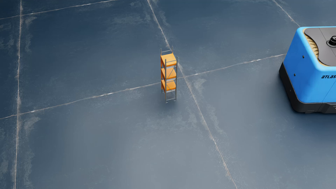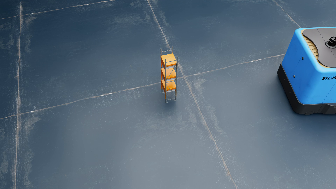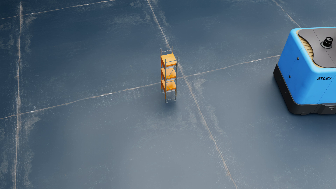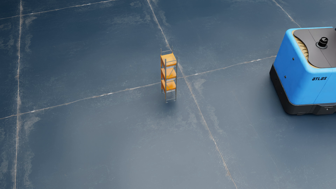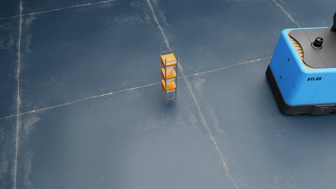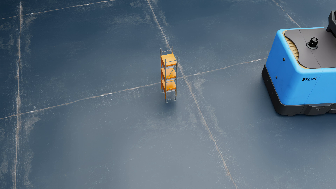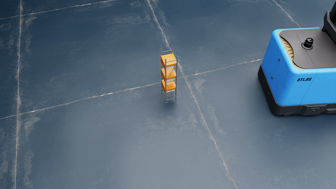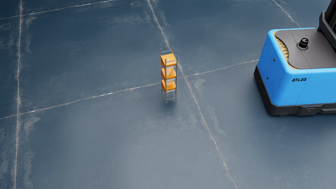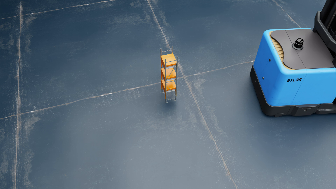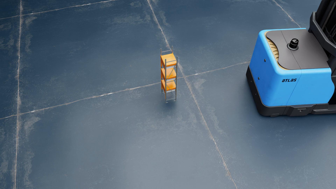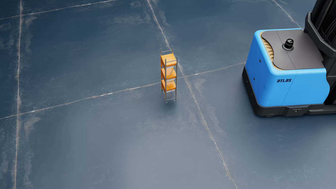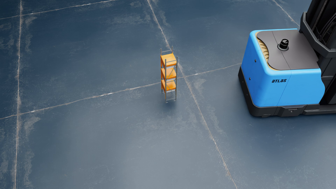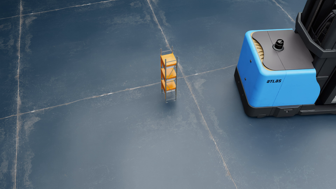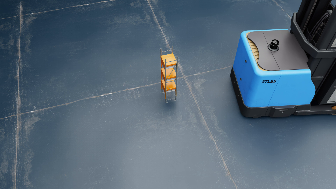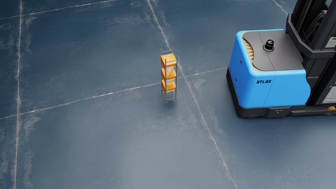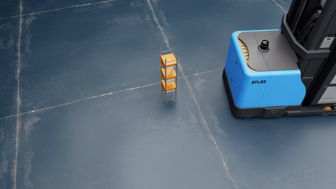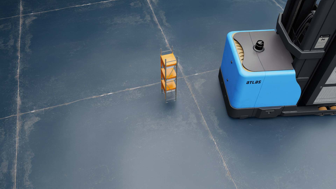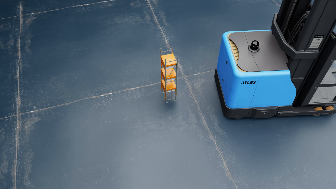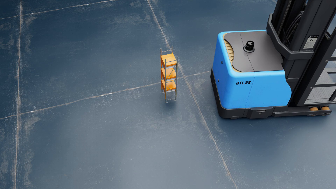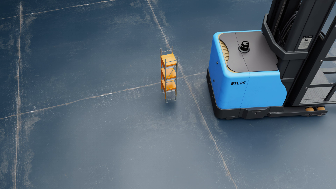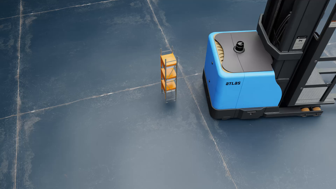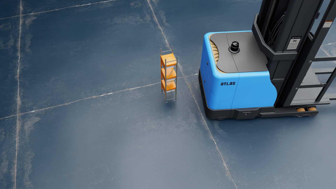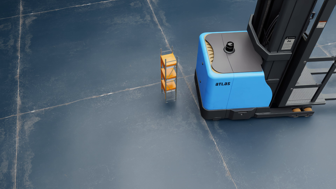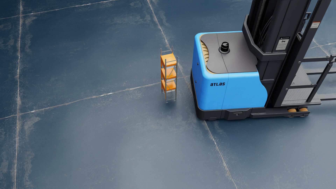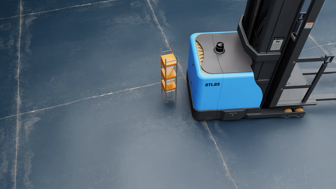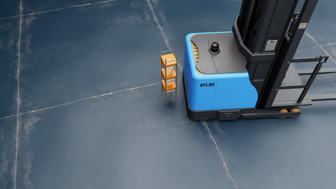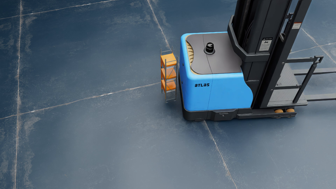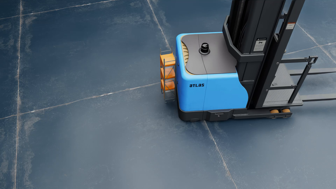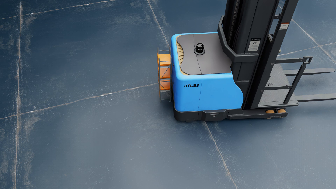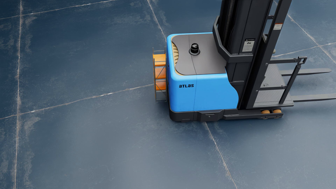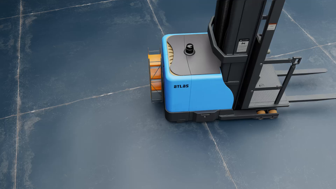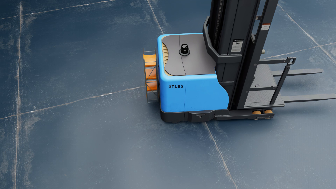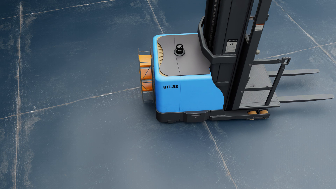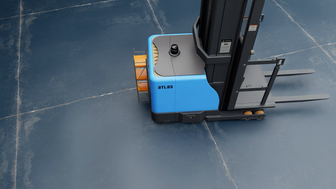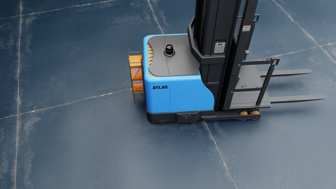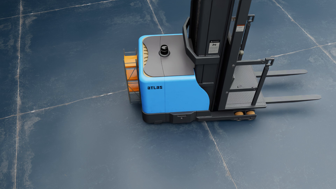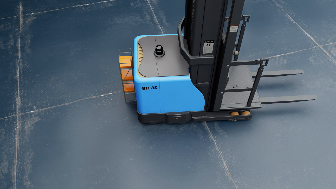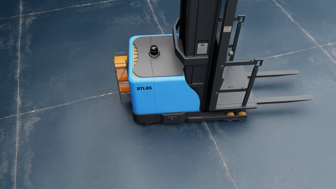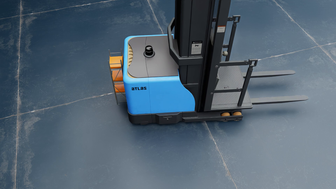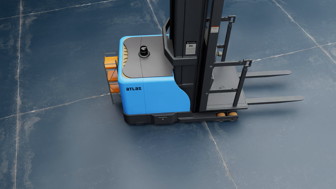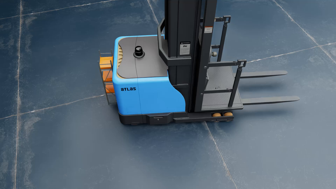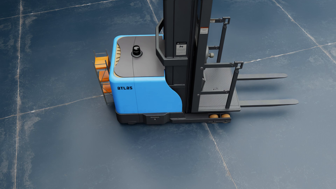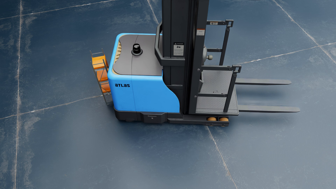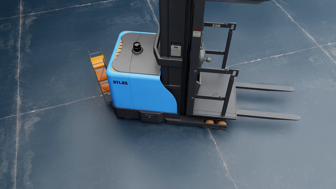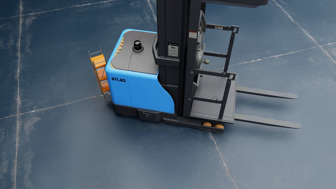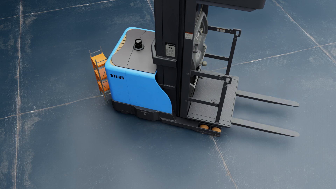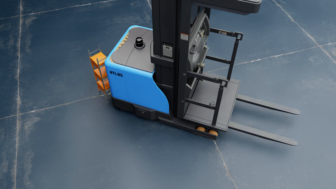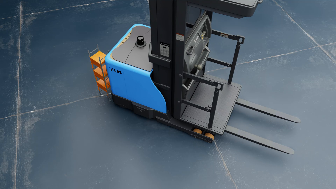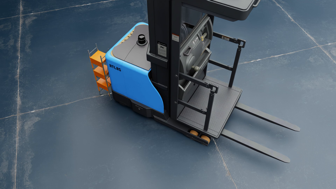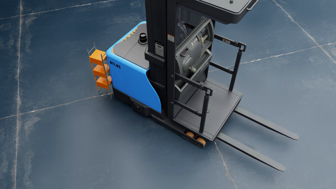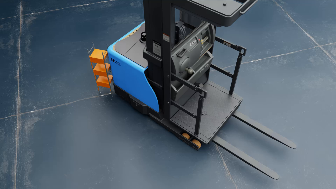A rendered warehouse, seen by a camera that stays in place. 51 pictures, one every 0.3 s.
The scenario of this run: A forklift runs into an object in its way.
